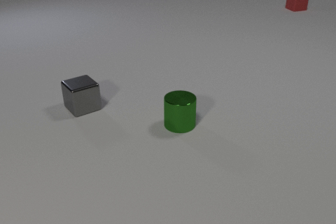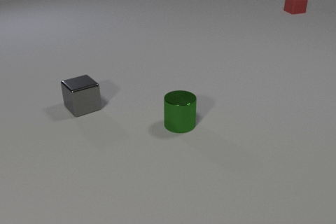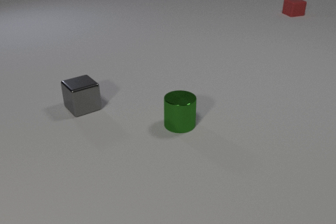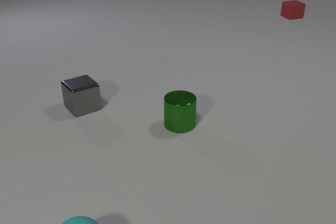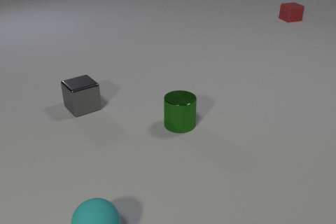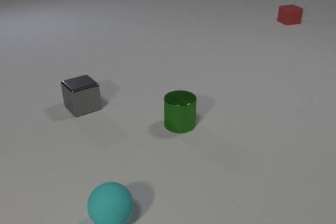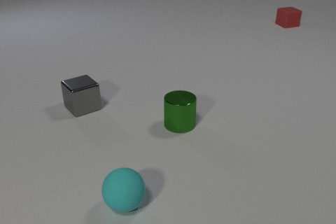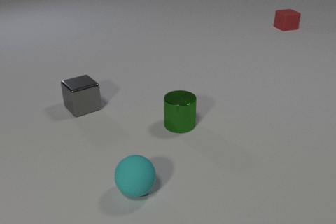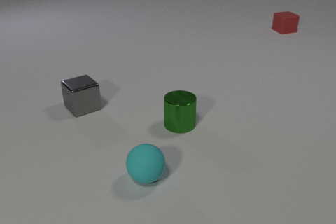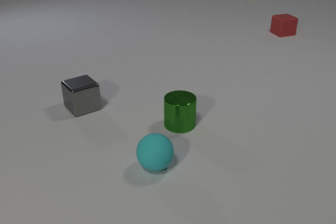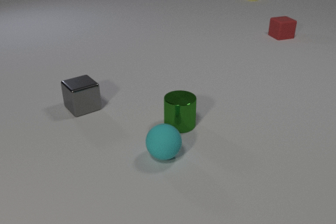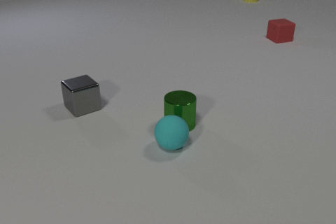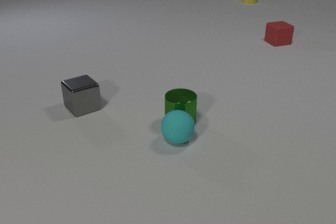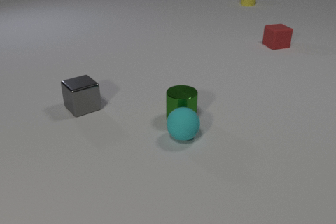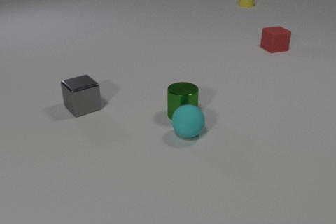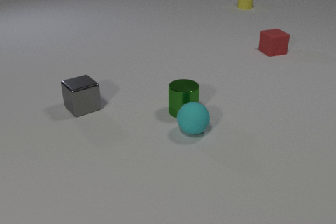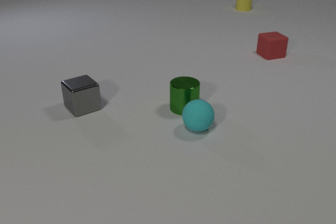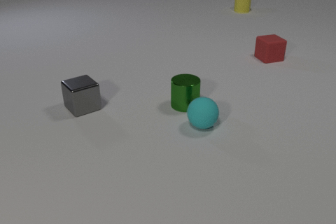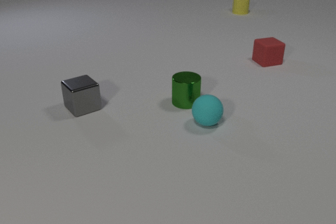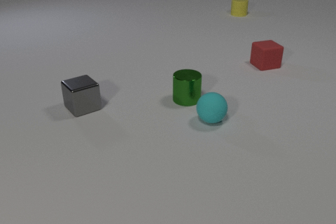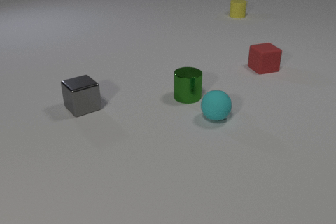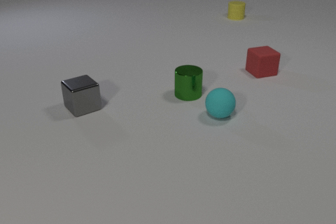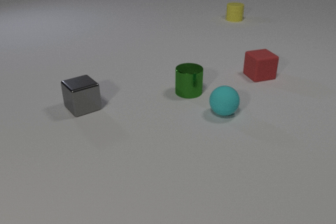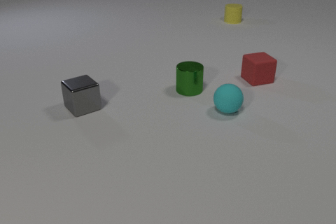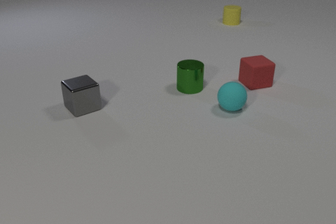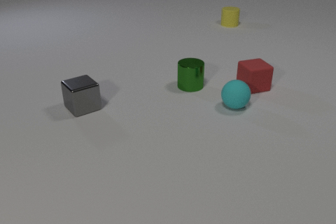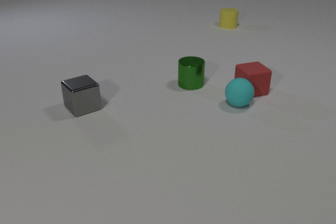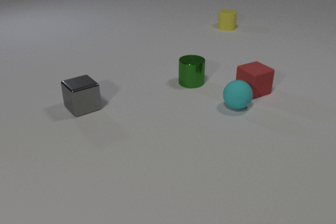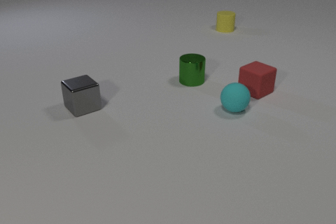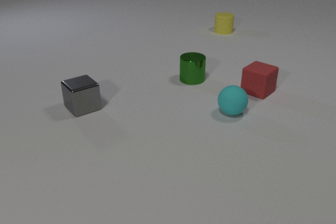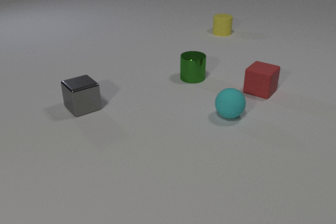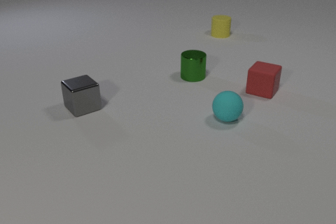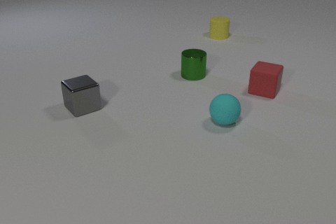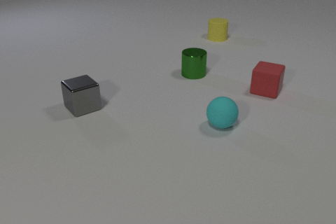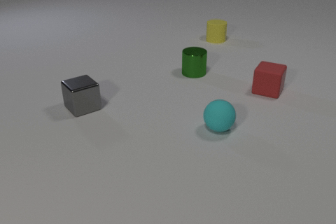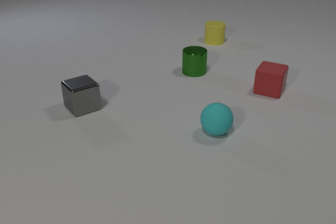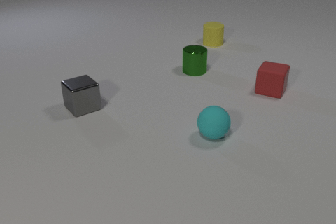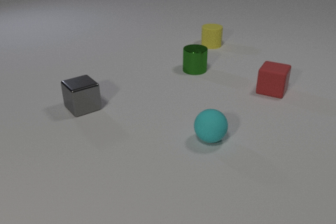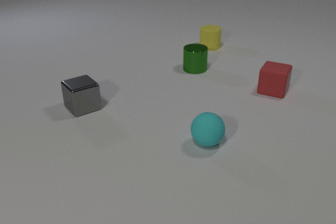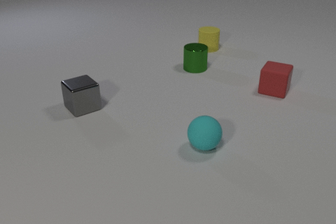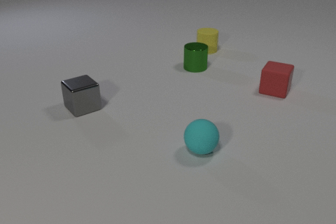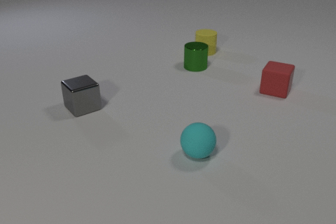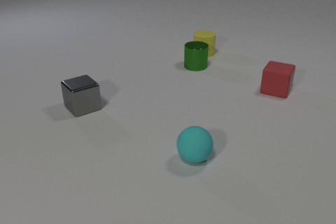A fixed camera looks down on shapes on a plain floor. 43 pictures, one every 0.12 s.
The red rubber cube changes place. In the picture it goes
toward the camera.
The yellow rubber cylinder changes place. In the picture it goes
toward the camera.
0.00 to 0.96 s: The cyan rubber sphere comes in at the bottom edge, rolls away from the camera and to the right. The yellow rubber cylinder comes in at the top edge. The red rubber cube slides toward the camera.
0.96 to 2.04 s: The cyan rubber sphere rolls away from the camera and to the right. The green metal cylinder slides away from the camera. The yellow rubber cylinder slides toward the camera. The red rubber cube slides toward the camera. The cyan rubber sphere and the green metal cylinder collide.
2.04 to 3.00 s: The cyan rubber sphere rolls away from the camera and to the right. The green metal cylinder slides away from the camera. The yellow rubber cylinder slides toward the camera. The red rubber cube slides toward the camera.
3.00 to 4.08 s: The cyan rubber sphere rolls toward the camera. The green metal cylinder slides away from the camera. The yellow rubber cylinder slides toward the camera. The red rubber cube slides to the right, spins counterclockwise seen from above by about 45 degrees, its near face sliding to the right. The cyan rubber sphere and the red rubber cube collide.
4.08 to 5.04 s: The cyan rubber sphere rolls toward the camera and to the left. The green metal cylinder slides away from the camera. The yellow rubber cylinder slides toward the camera. The red rubber cube slides to the right.
Are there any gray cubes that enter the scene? no.
How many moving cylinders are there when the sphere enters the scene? 0.
How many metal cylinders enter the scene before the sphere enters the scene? 0.
